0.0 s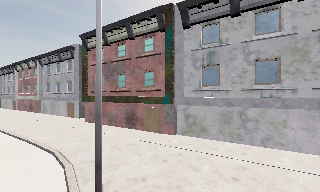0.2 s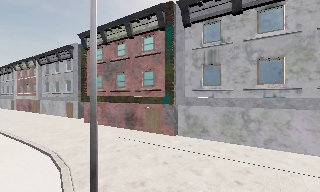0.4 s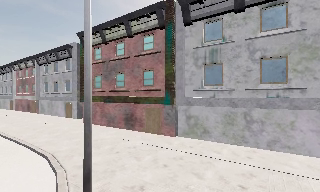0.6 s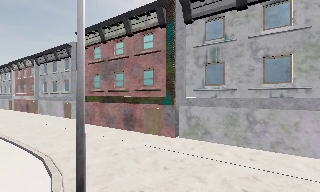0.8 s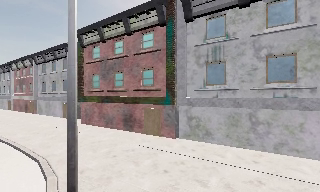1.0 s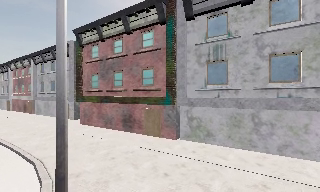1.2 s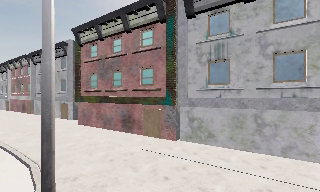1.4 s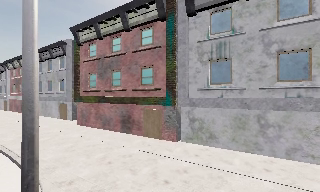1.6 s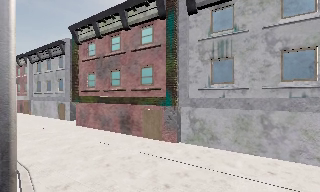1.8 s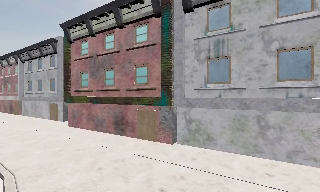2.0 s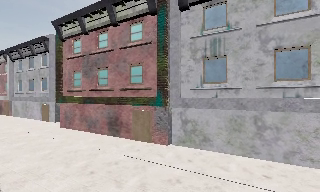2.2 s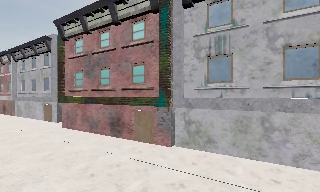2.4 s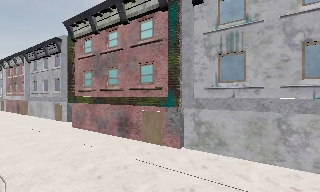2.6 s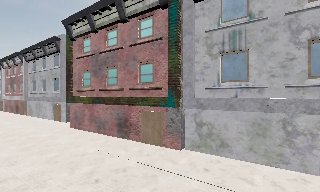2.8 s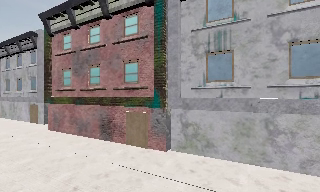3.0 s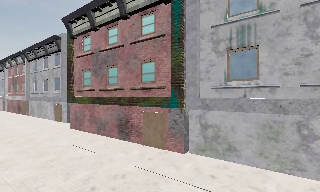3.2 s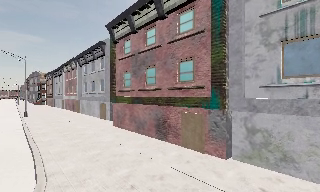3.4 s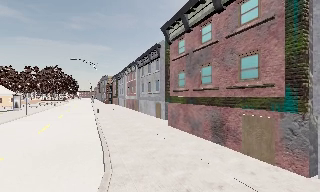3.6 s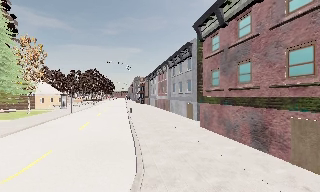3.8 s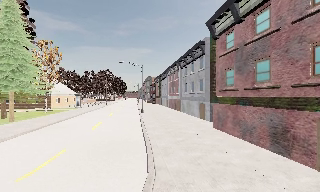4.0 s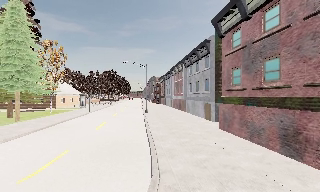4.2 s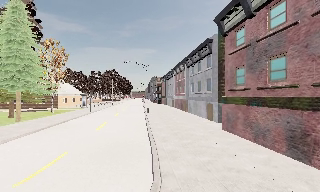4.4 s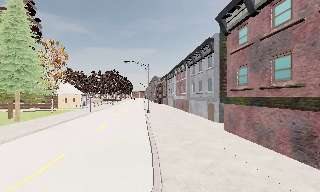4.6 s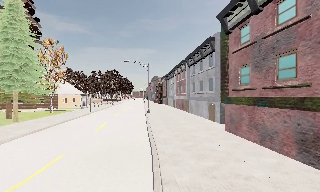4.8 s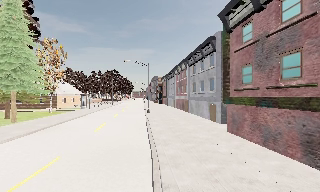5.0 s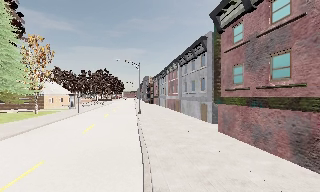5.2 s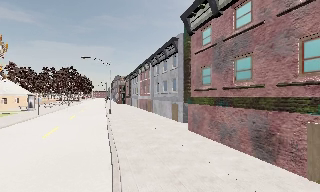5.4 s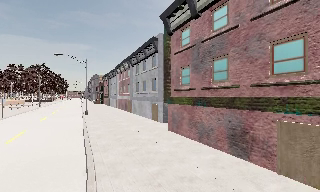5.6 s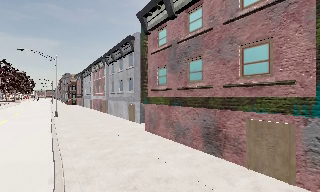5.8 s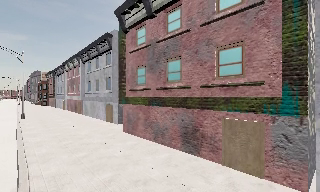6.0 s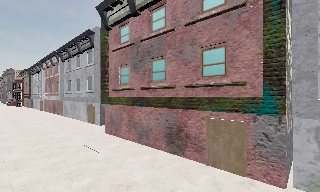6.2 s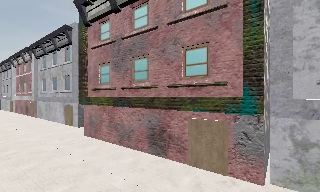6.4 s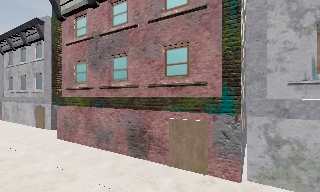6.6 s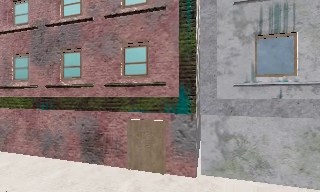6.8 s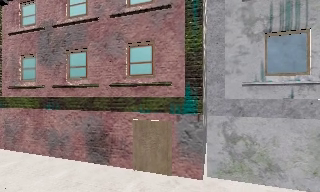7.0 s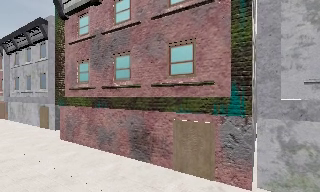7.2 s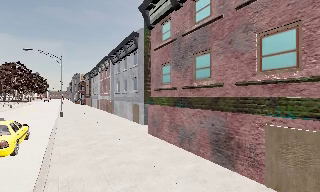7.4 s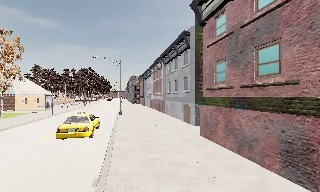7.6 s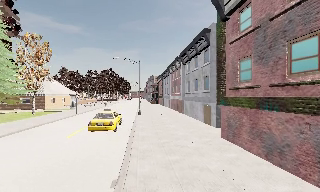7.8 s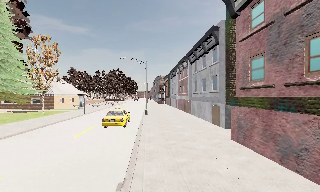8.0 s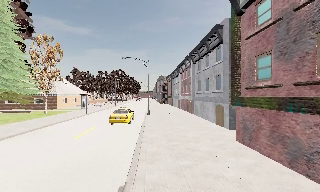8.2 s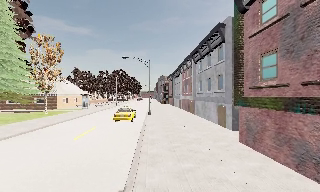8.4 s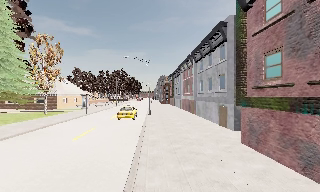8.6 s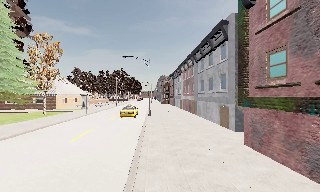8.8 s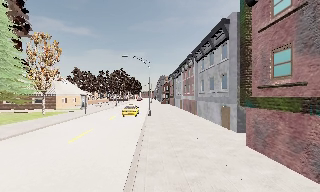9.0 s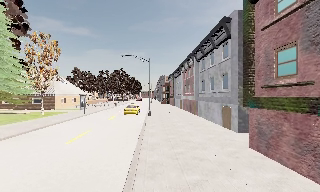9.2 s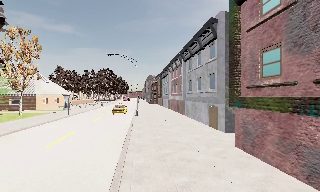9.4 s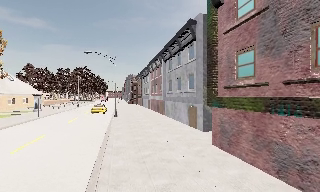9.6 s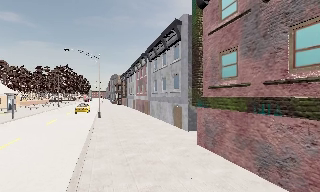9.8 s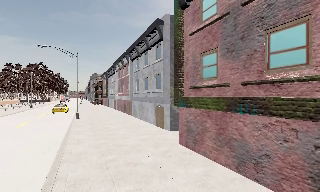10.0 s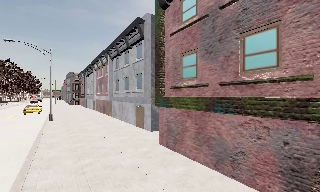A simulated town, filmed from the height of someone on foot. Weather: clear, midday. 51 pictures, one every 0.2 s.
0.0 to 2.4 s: The camera travels forward, about 2.5 m, so what stands in front looms larger.
2.4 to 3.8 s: The camera swings to its left by about 50 degrees, and the scene slides to the right. It travels forward, about 1.5 m.
3.8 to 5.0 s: The camera travels forward, about 1.5 m, so what stands in front looms larger.
5.0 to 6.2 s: The scene slides to the left, as the camera pans about 45 degrees to its right. It travels forward, about 1 m.
6.2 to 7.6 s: The scene slides to the right, as the camera pans about 45 degrees to its left. It travels forward, about 1 m.
7.6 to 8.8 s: The camera travels forward, about 1.5 m, so what stands in front looms larger.
8.8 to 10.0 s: The camera pans to its right, which is clockwise from overhead, by about 30 degrees. It travels forward, about 1 m, so what stands in front looms larger.
The film runs forward here.
